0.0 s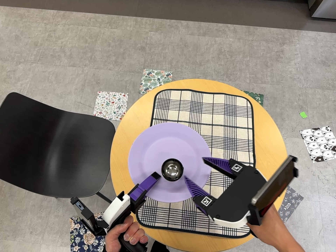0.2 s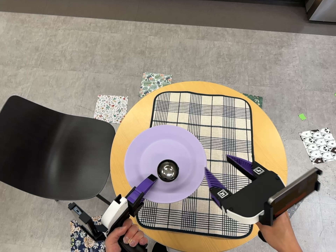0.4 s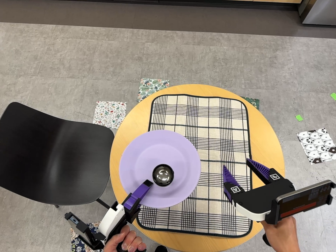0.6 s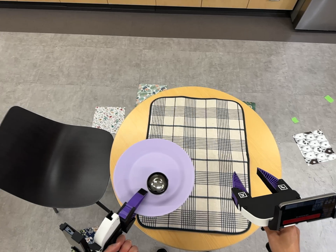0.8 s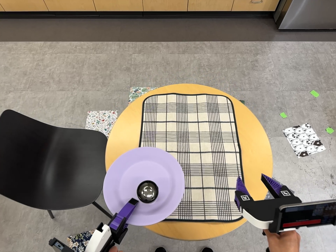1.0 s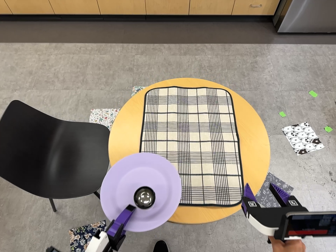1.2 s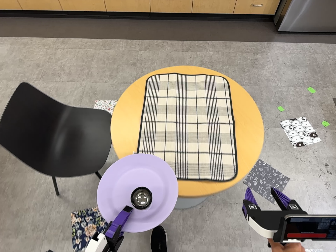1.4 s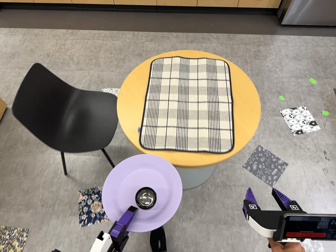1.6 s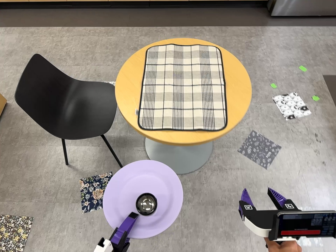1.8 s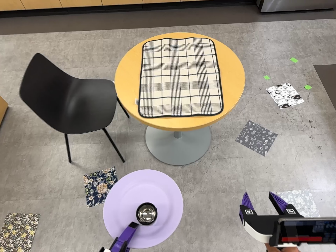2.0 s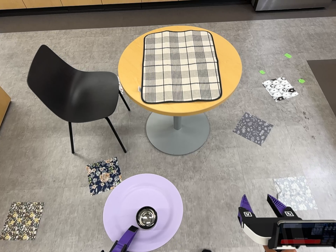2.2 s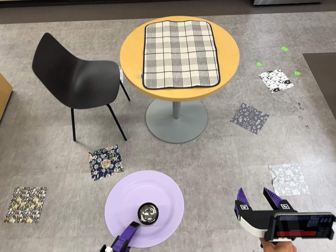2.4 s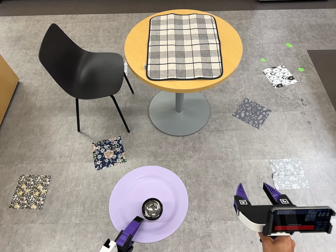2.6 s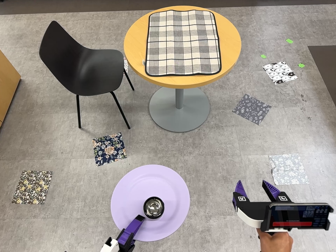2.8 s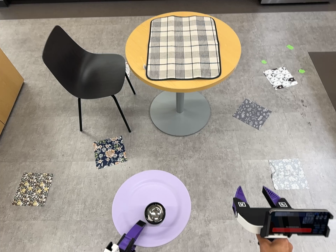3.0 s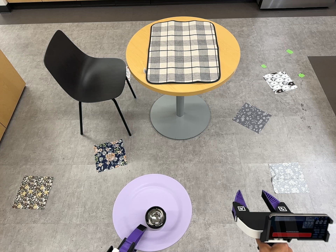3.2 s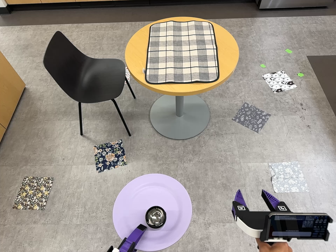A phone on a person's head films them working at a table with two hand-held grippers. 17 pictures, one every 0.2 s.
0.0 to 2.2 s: The camera travels toward the bottom of its view and backward, about 90 cm, so close, fixed things drift upward. Its aim tips toward the top of its view by about 10 degrees.
2.2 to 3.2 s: The camera travels toward the bottom of its view, backward and to its right, about 12 cm, so close, fixed things drift upward.
The film runs backward here.
